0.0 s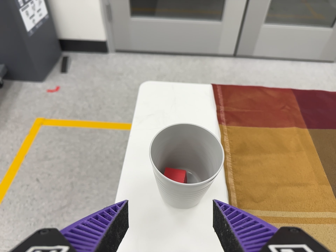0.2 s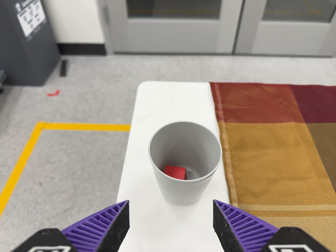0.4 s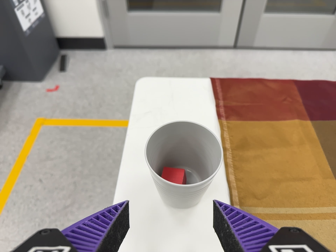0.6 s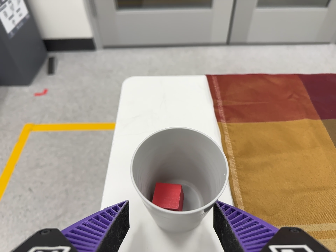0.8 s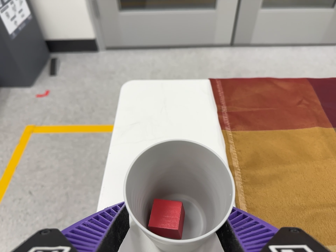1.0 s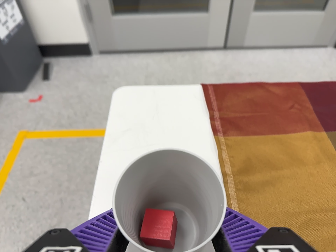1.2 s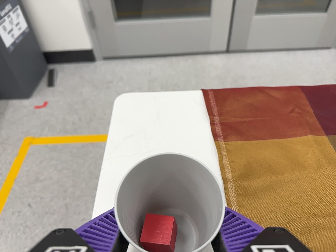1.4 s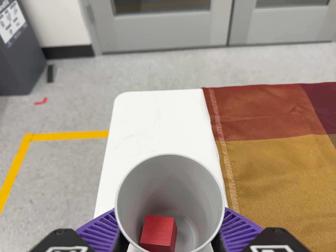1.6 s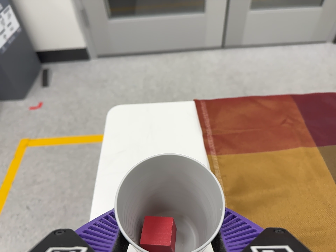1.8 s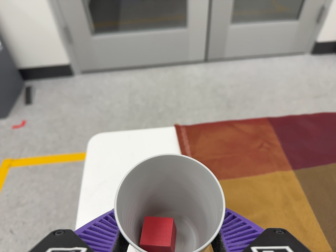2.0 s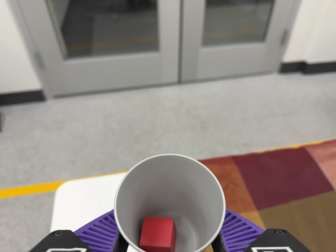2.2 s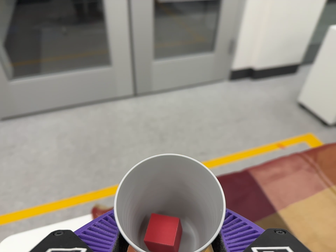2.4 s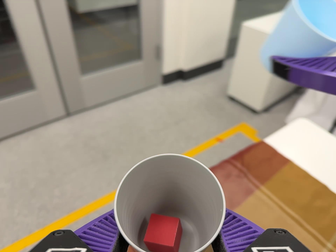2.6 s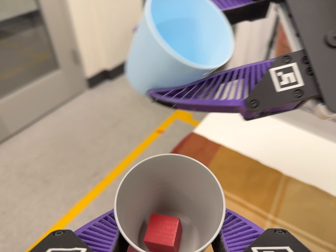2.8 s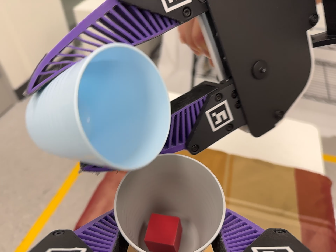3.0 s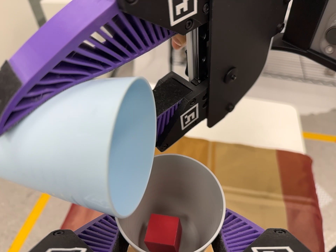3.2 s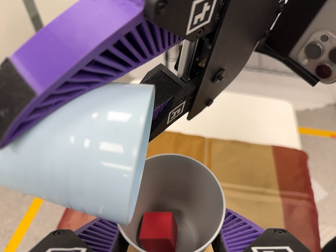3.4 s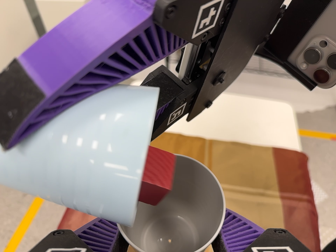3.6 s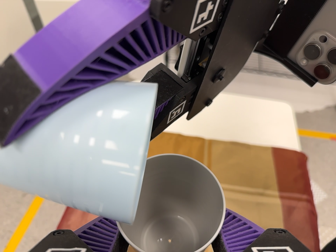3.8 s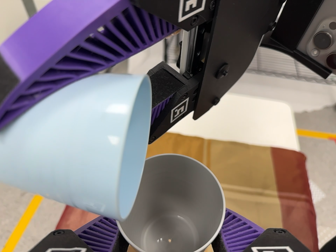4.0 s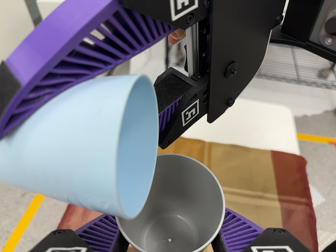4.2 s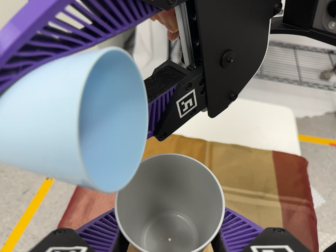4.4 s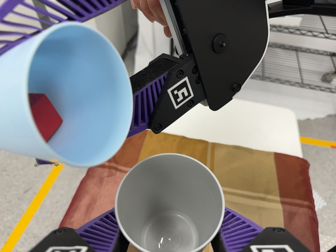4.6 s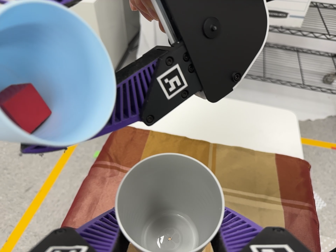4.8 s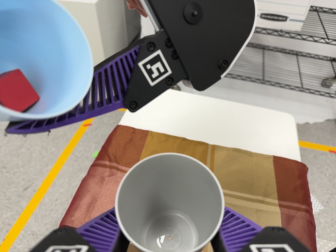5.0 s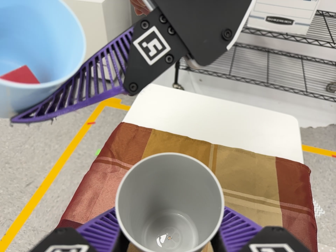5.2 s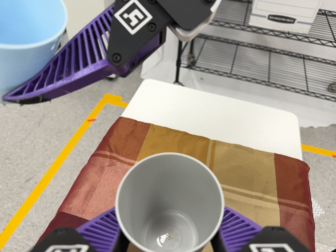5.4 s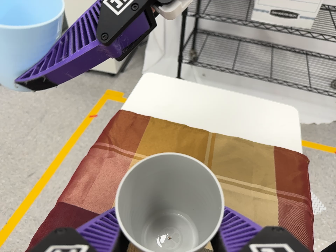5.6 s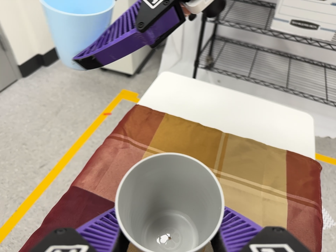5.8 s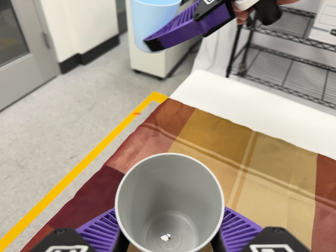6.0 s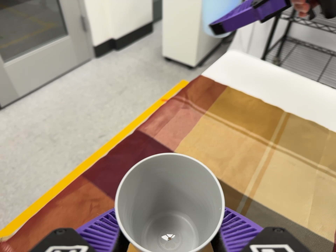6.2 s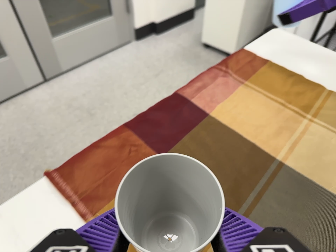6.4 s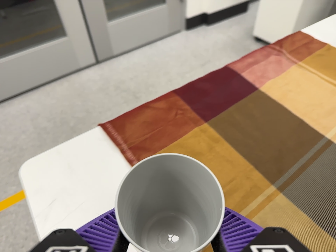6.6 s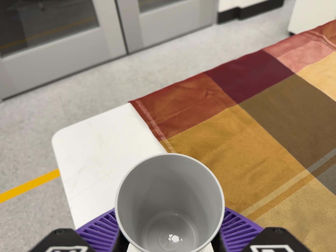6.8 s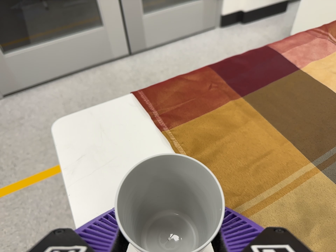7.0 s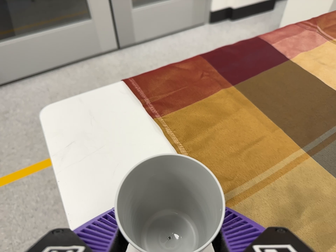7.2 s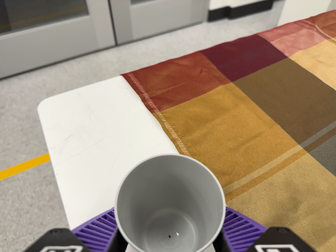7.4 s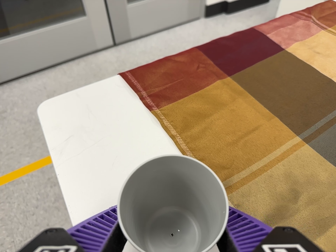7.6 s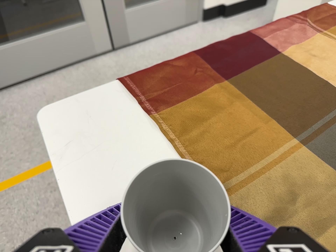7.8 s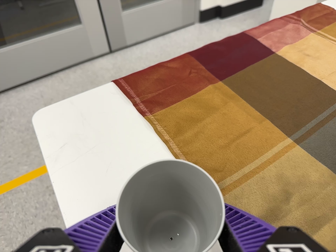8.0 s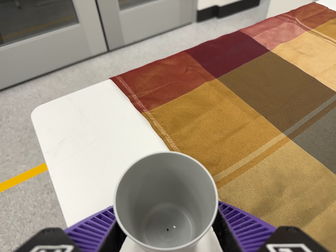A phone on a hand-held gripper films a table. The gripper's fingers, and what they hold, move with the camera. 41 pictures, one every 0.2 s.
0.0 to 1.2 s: The camera travels forward, about 9 cm, so what stands in front looms larger.
1.2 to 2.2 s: The scene slides to the left, as the camera pans about 15 degrees to its right. It travels toward the top of its view and to its right, about 16 cm, so close, fixed things drift downward. It rolls about its line of sight by about 10 degrees, and the scene rotates counterclockwise.
2.2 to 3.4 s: The camera pans to its right by about 40 degrees. It travels toward the top of its view, to its right and forward, about 14 cm. It rolls about its line of sight by about 40 degrees, and the scene rotates counterclockwise.
3.4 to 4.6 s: The camera shifts only a little, or ends up much as it began.
4.6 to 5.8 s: The camera travels toward the bottom of its view, about 8 cm, so close, fixed things drift upward. It rolls about its line of sight by about 10 degrees, and the scene rotates clockwise.
5.8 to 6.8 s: The camera swings to its left by about 25 degrees, and the scene slides to the right. It travels toward the bottom of its view, about 22 cm, so close, fixed things drift upward. It rolls about its line of sight by about 20 degrees, and the scene rotates clockwise.
6.8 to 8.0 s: The camera shifts only a little, or ends up much as it began.
The film runs backward here.
